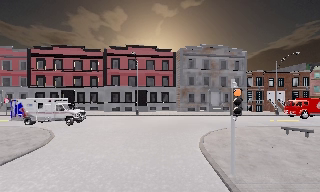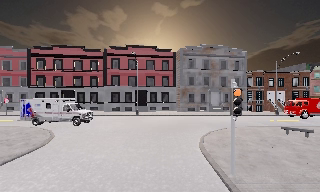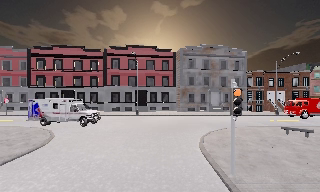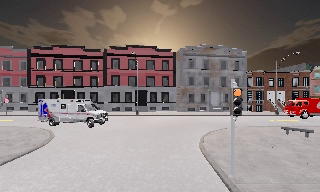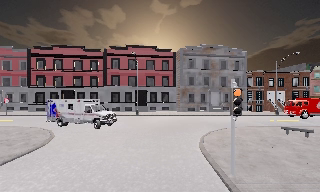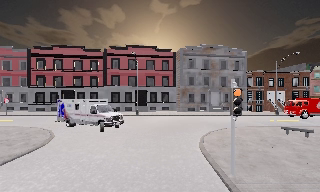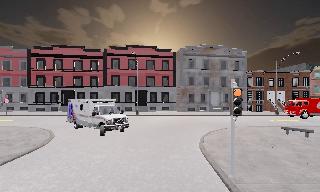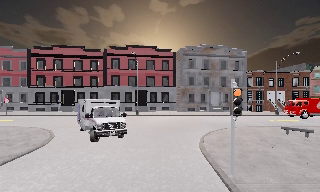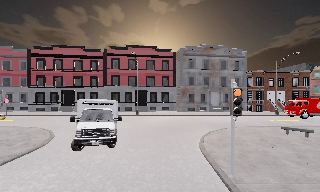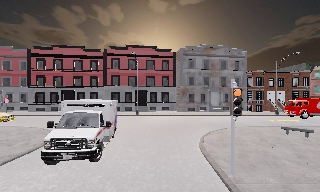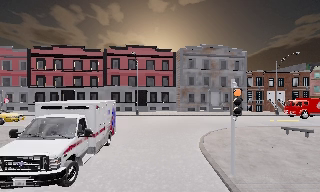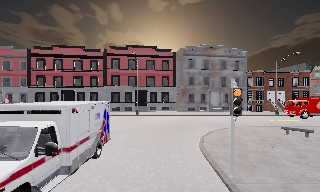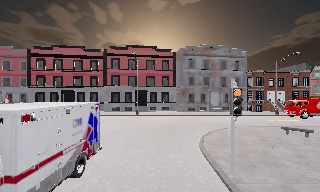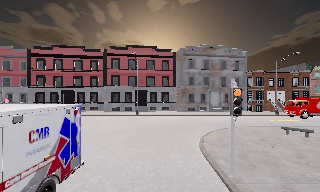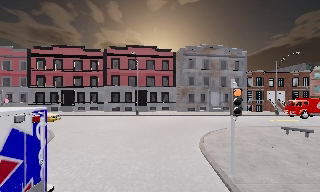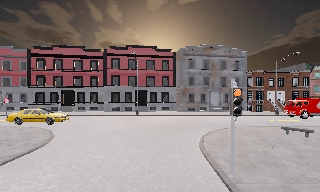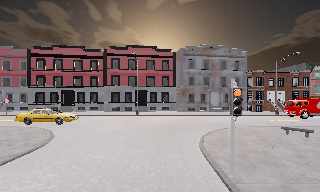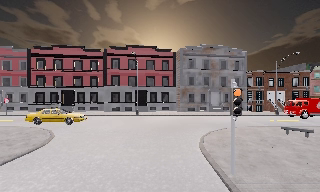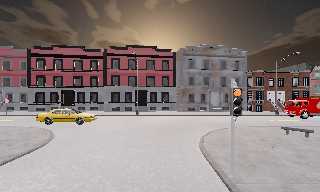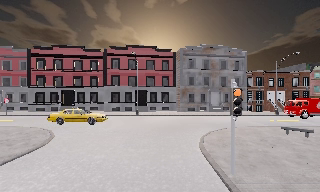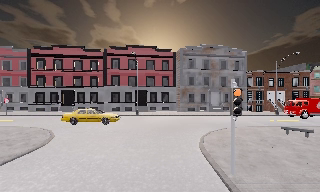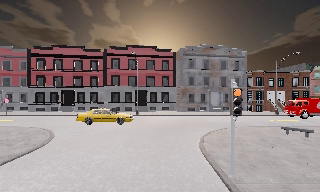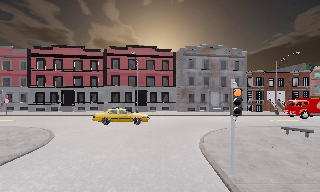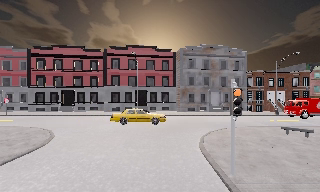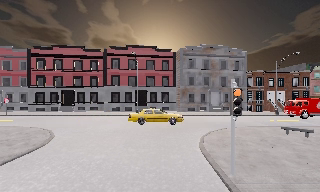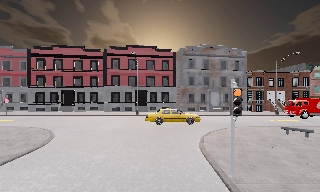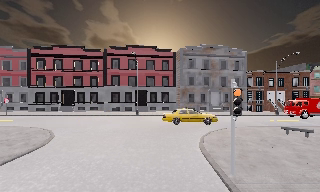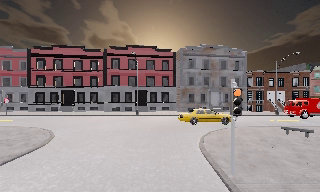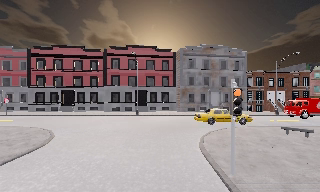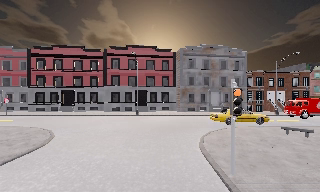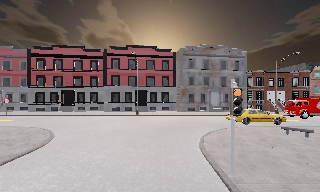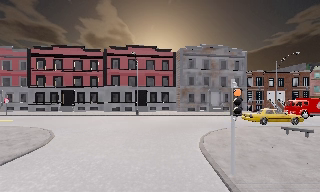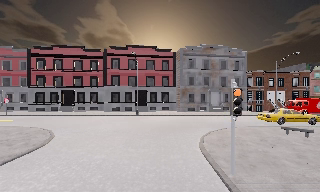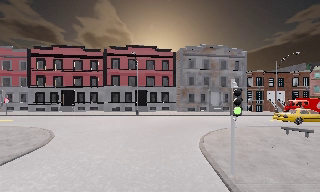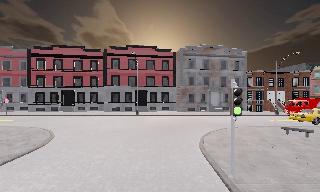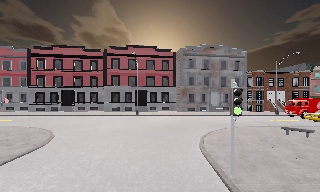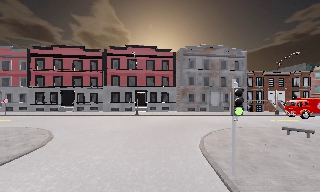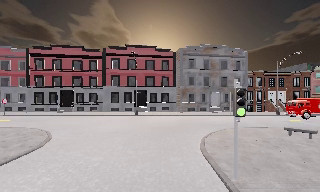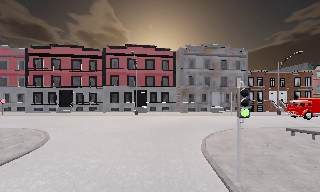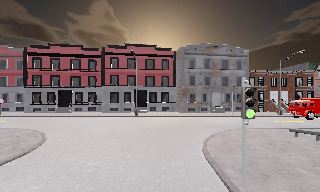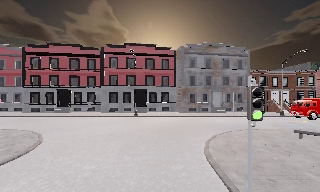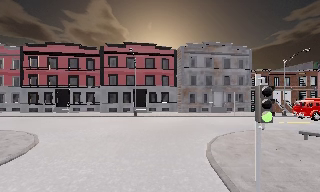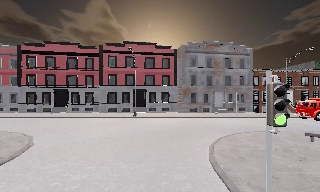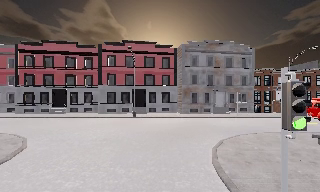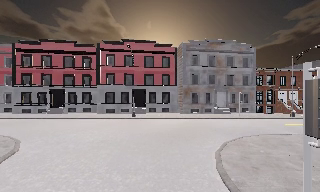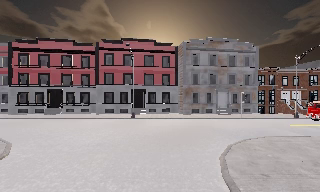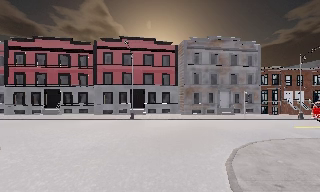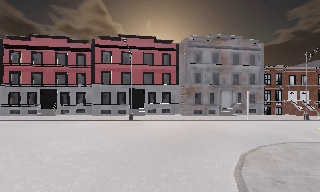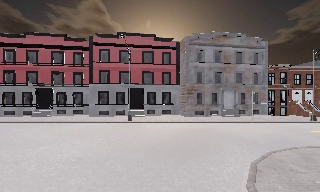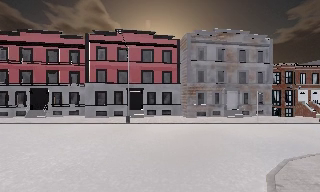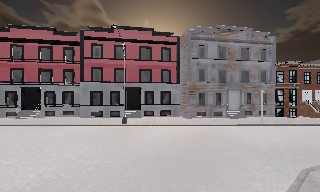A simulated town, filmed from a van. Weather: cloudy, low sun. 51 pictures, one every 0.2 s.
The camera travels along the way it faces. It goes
forward.
0.0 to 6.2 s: The camera keeps its place and its aim.
6.2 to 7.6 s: The camera shifts only a little, or ends up much as it began.
7.6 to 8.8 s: The camera travels forward, about 2 m, so what stands in front looms larger.
8.8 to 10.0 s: The camera travels forward, about 4.5 m, so what stands in front looms larger. It gains speed.
The film runs forward here.
